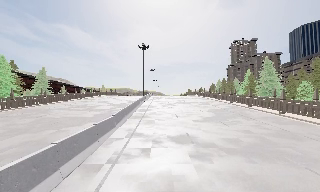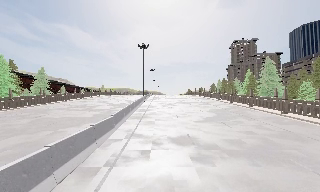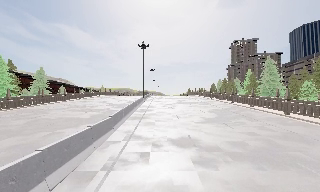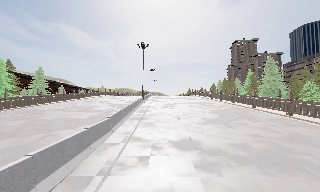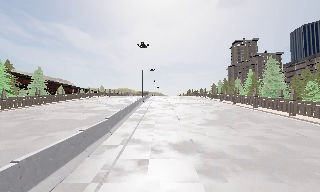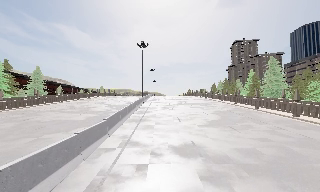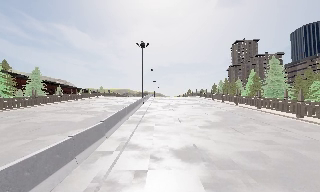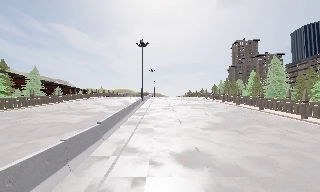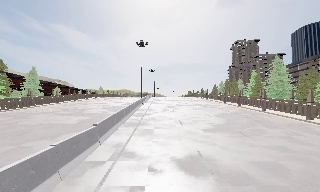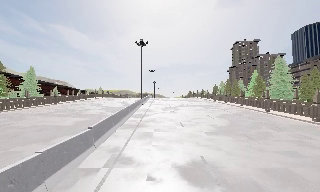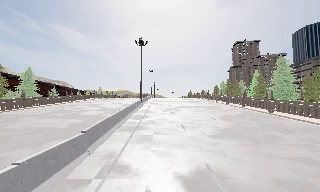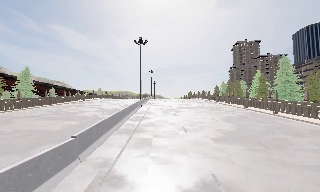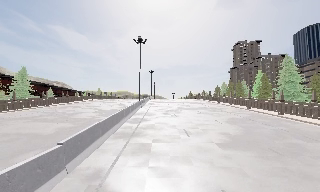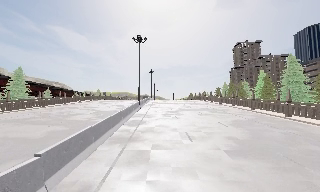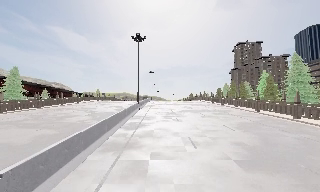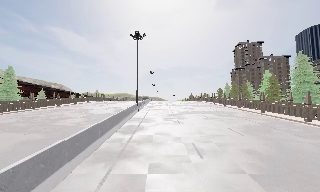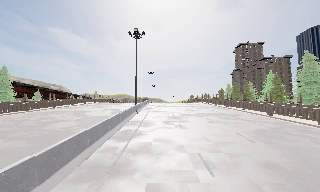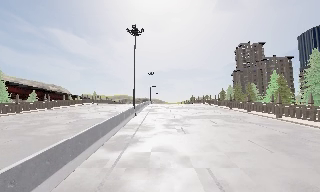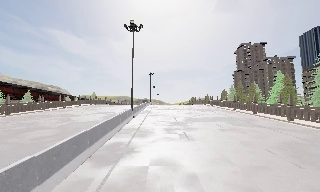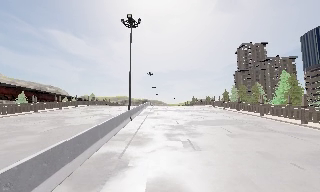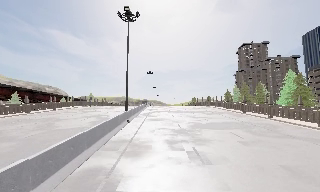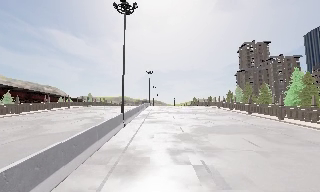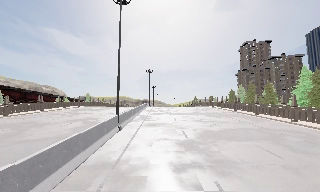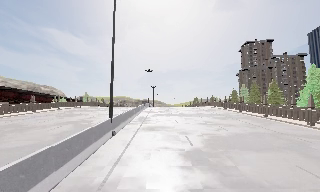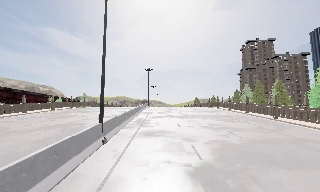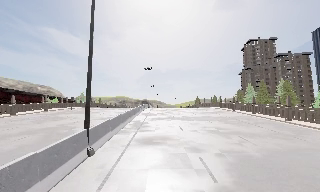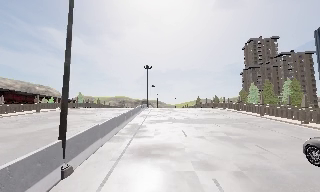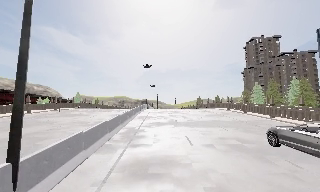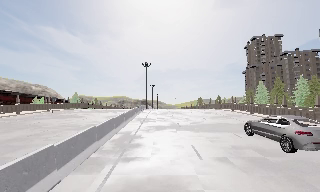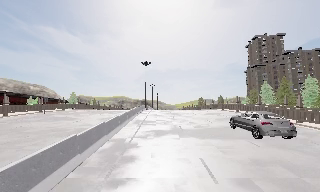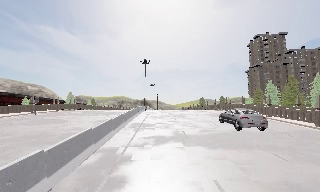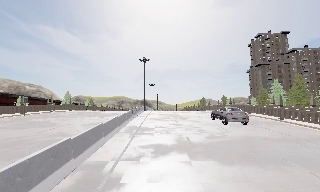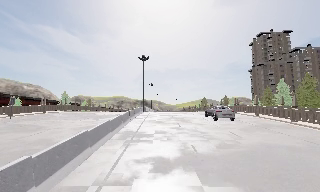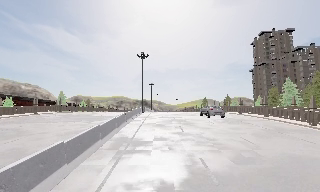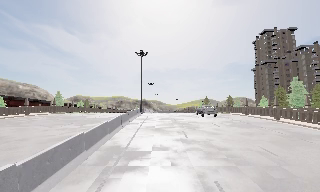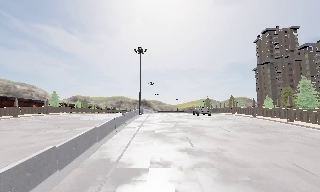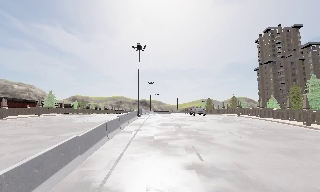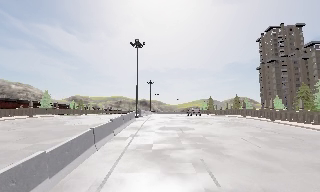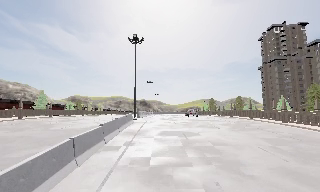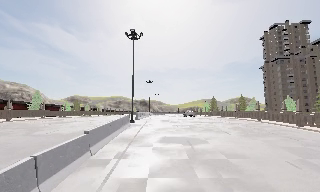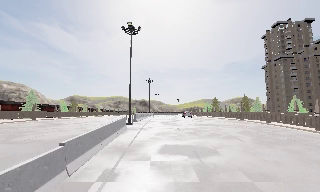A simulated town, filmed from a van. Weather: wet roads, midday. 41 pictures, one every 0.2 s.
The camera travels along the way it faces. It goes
forward.
0.0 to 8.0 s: The camera travels forward, about 55 m, so what stands in front looms larger. It gains speed.
The film runs forward here.
